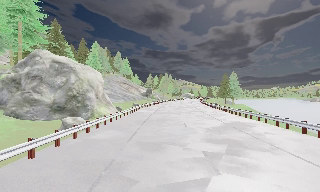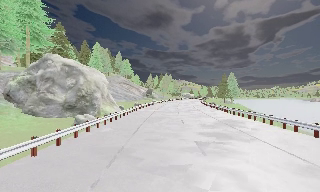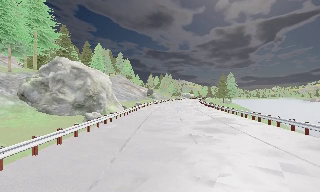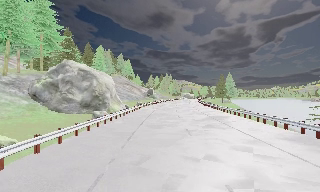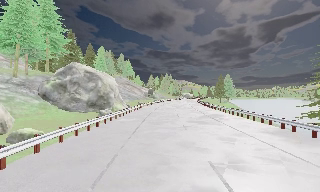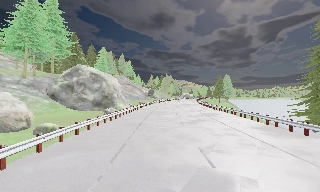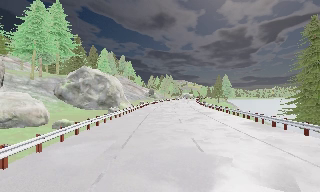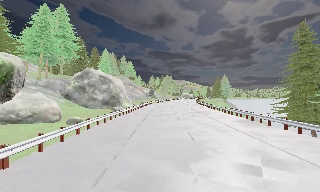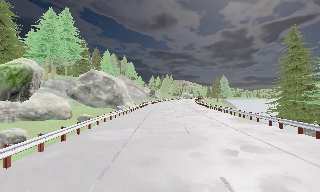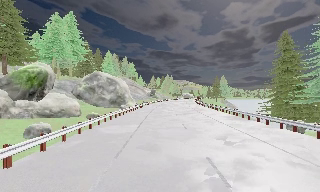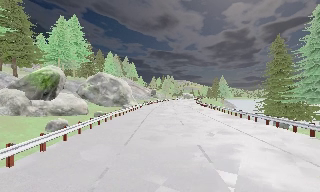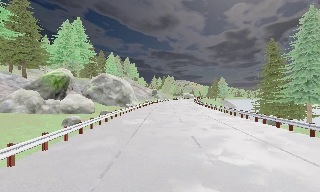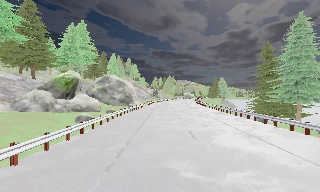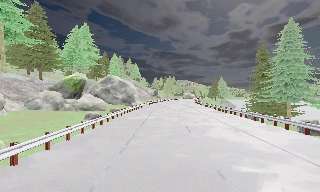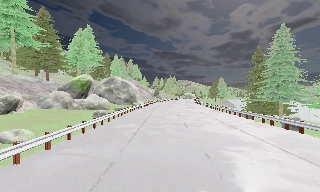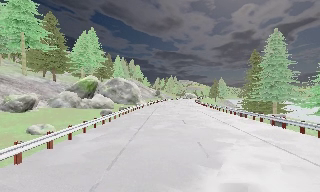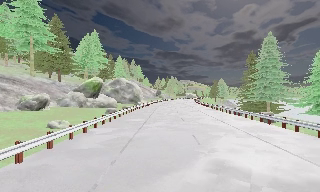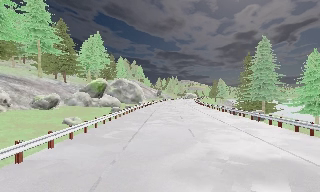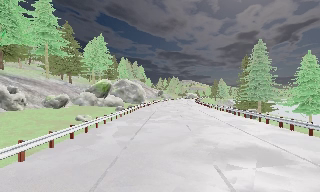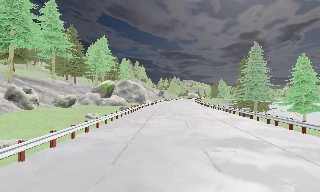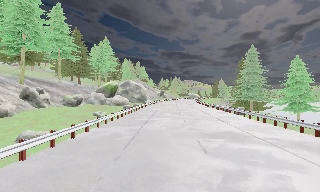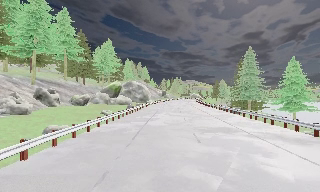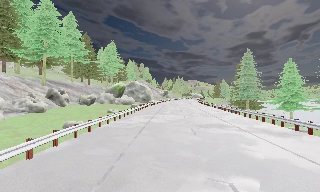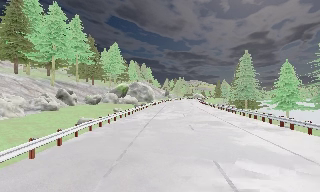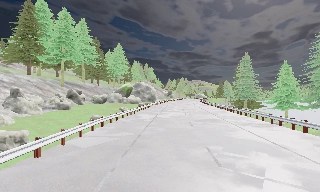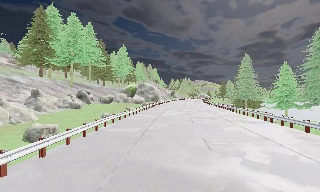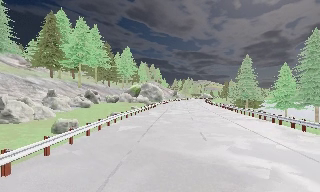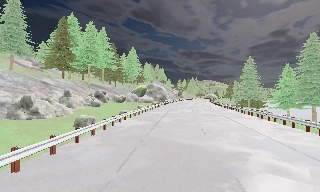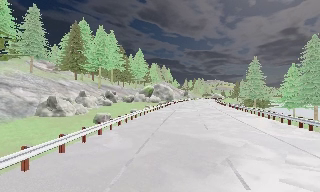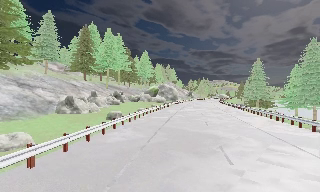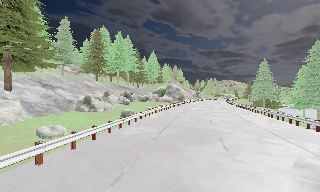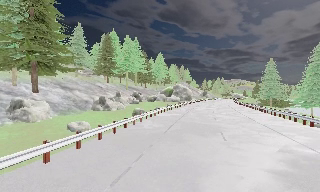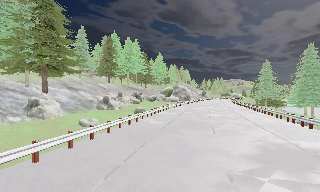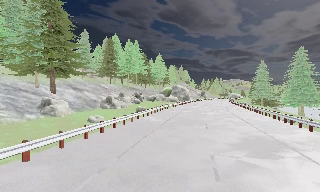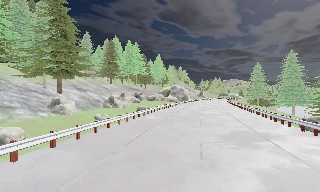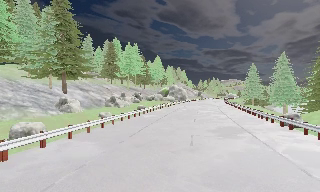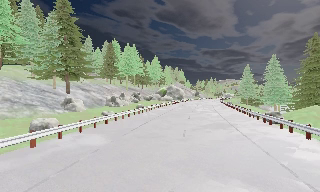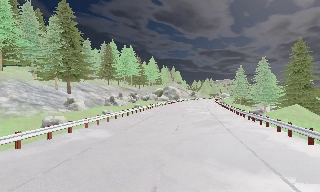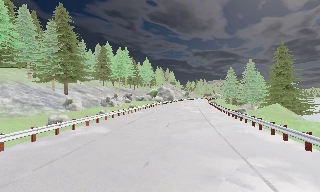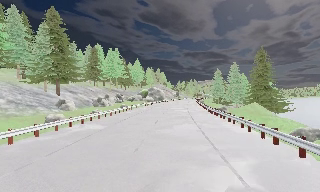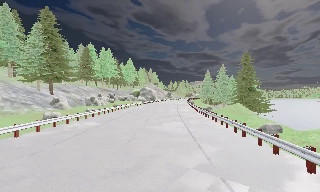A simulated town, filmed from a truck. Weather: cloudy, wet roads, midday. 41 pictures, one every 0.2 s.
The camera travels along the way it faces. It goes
backward.
0.0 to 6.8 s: The scene slides to the right, as the camera pans about 20 degrees to its left. It travels backward, about 55 m, so what stands in front gets smaller.
6.8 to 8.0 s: The camera pans to its right, which is clockwise from overhead, by about 10 degrees. It travels backward, about 9 m, so what stands in front gets smaller.
The film runs backward here.
